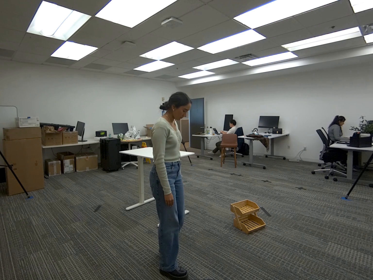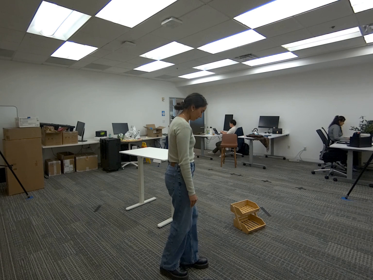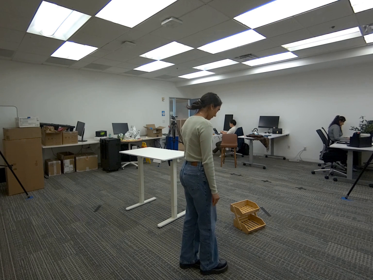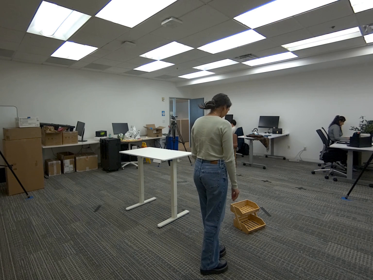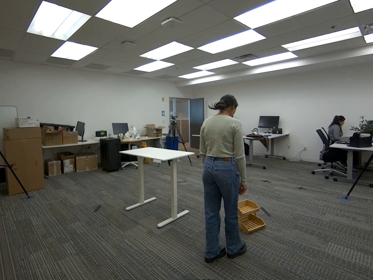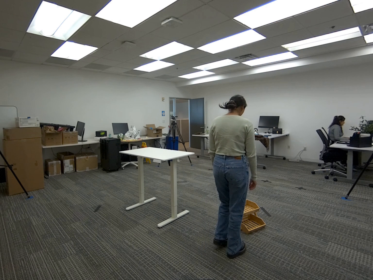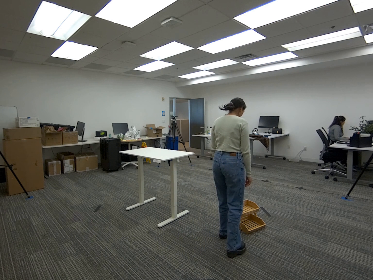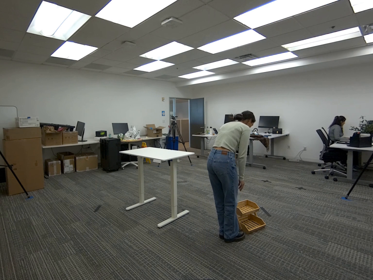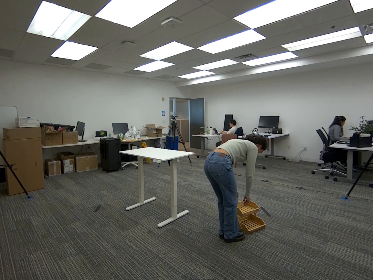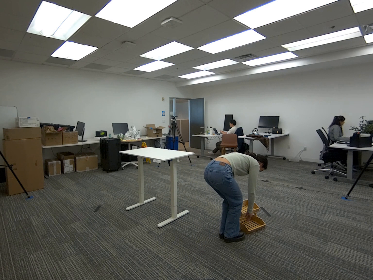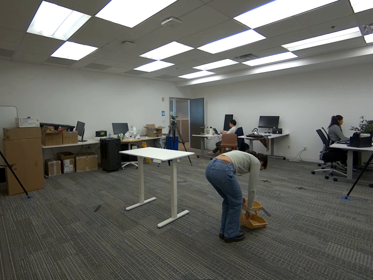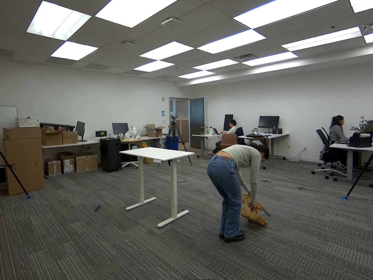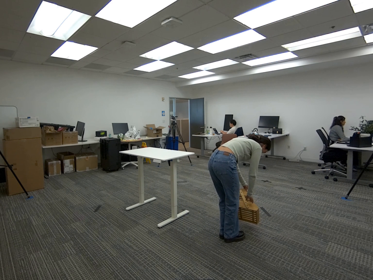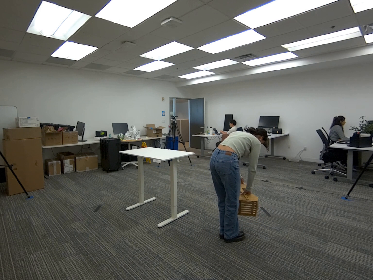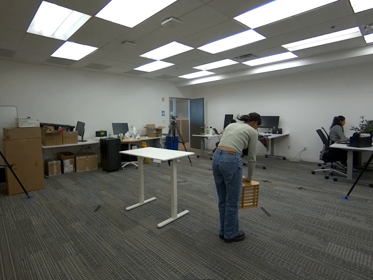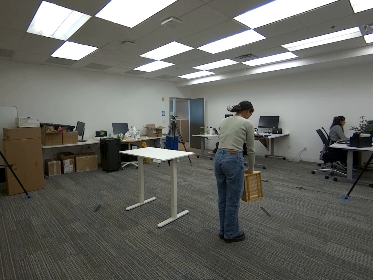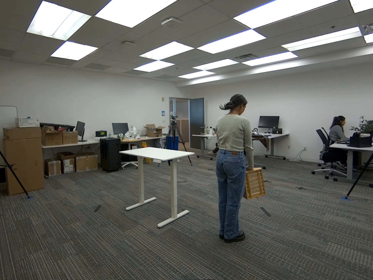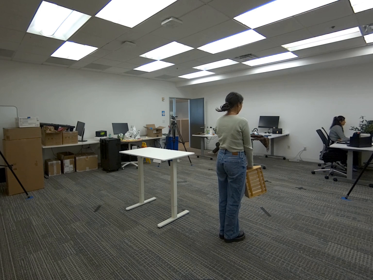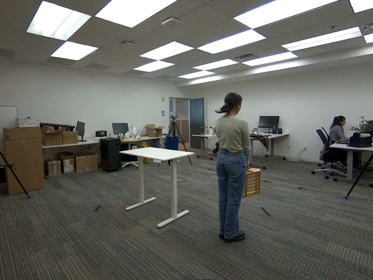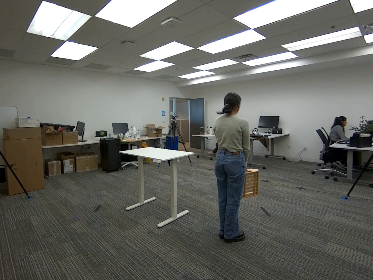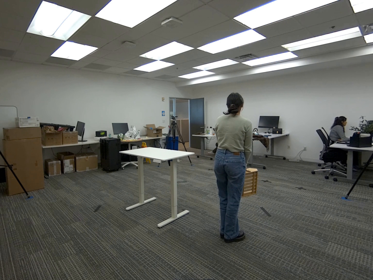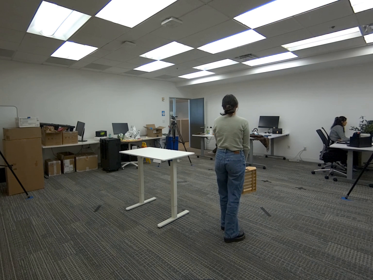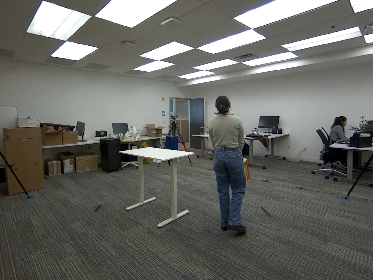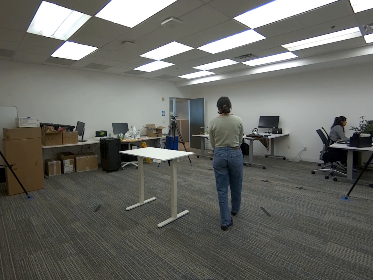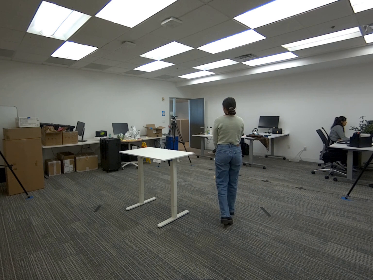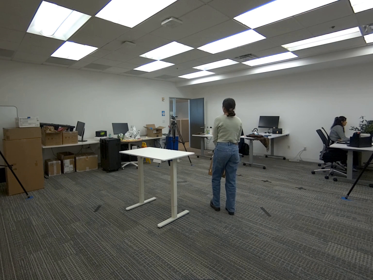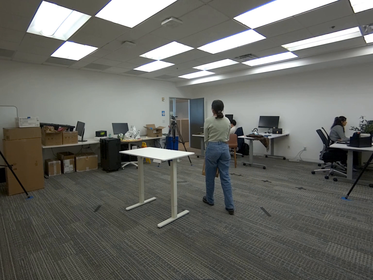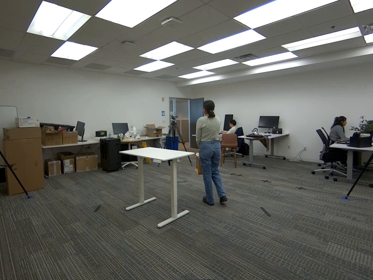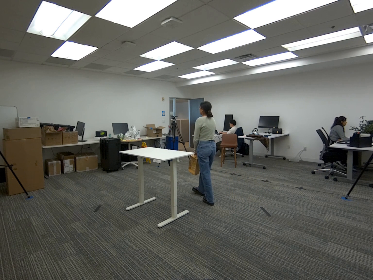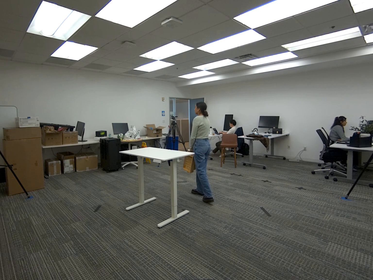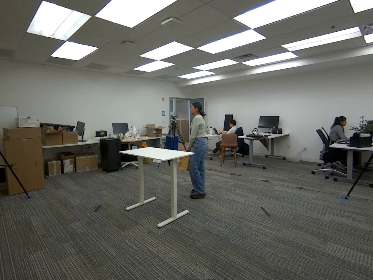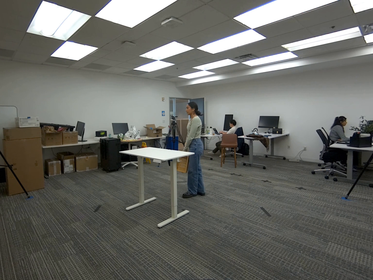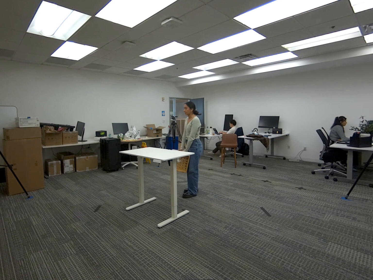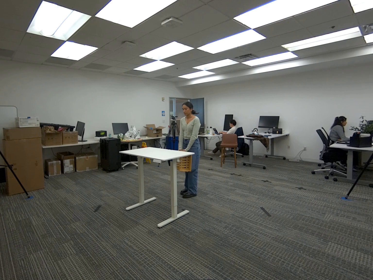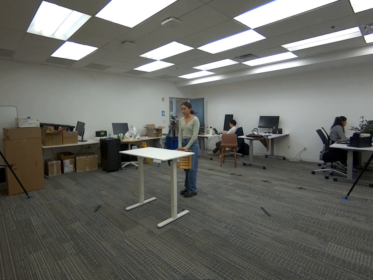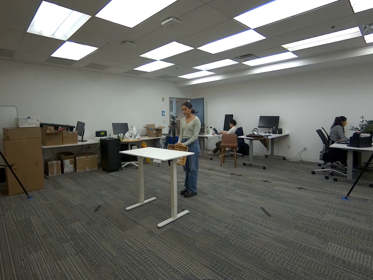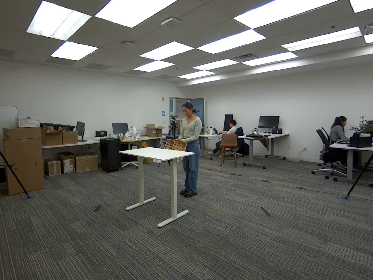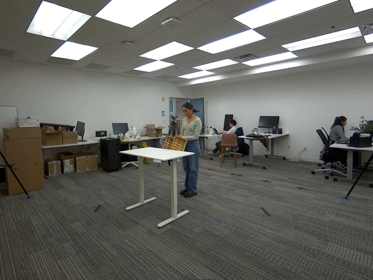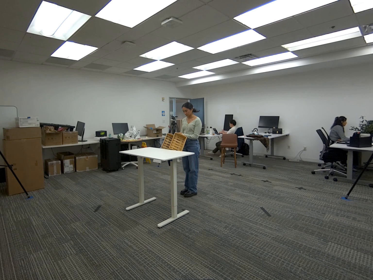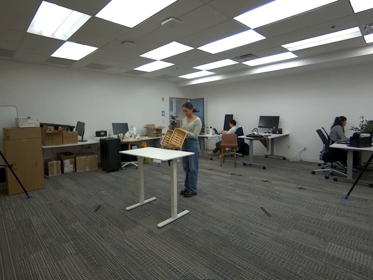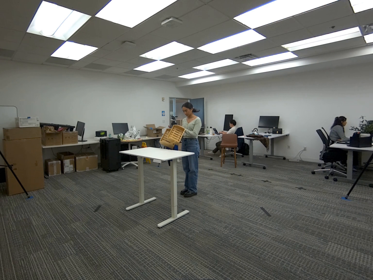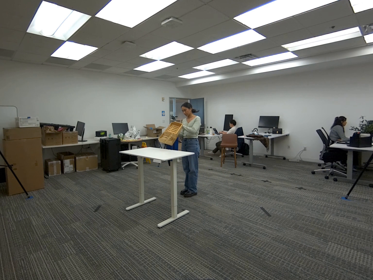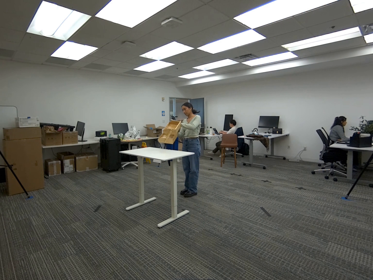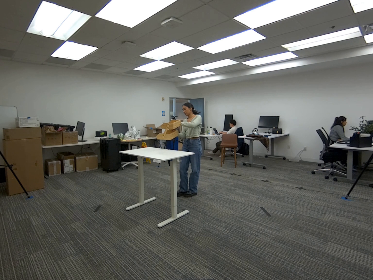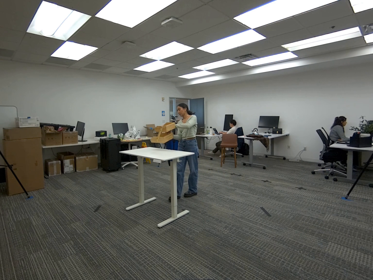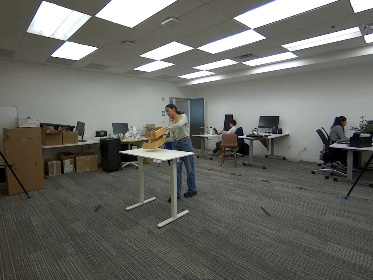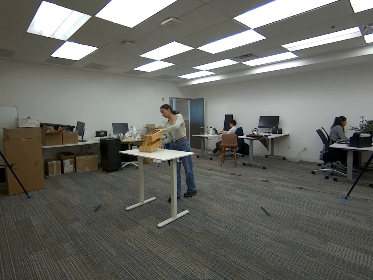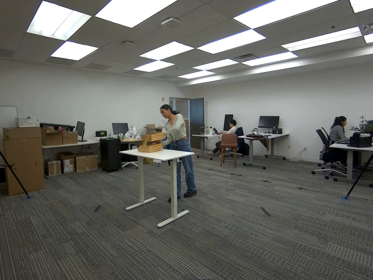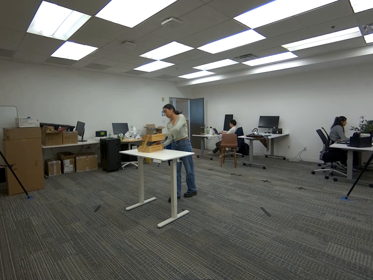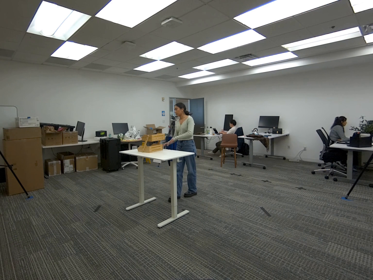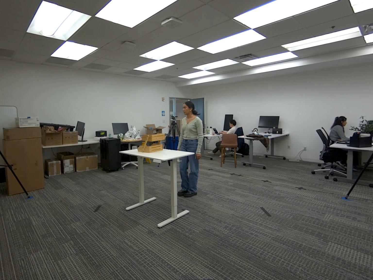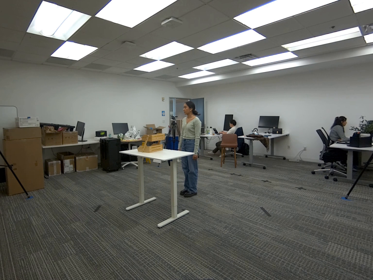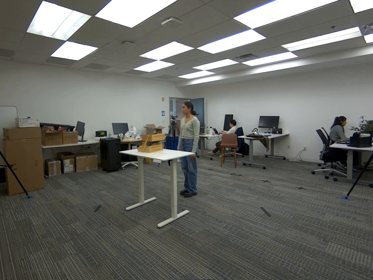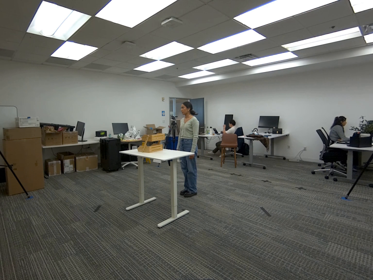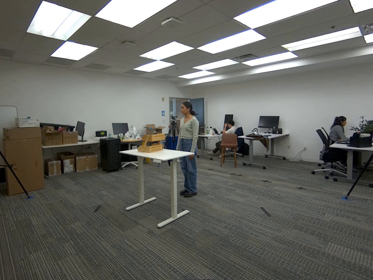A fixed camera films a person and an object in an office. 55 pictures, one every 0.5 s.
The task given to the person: Walk over to the wooden crate on the ground and pick up the wooden crate from the side and place on the white desk.
